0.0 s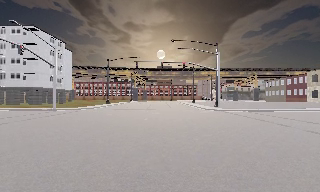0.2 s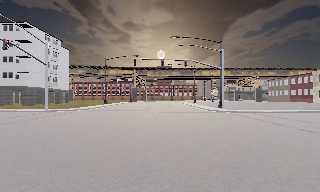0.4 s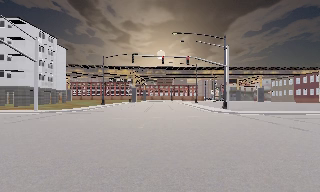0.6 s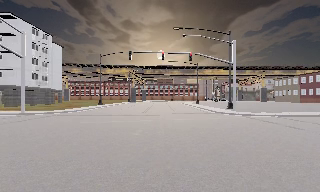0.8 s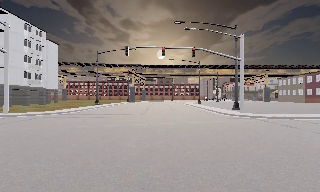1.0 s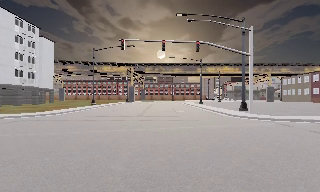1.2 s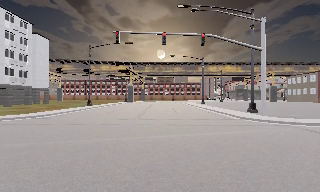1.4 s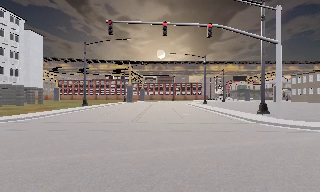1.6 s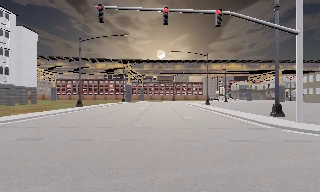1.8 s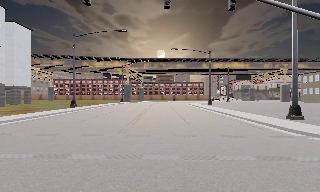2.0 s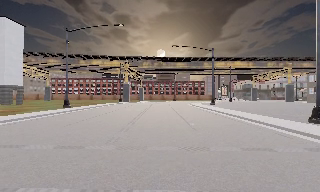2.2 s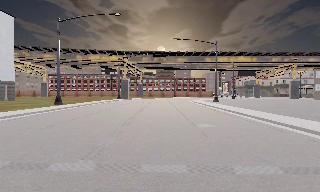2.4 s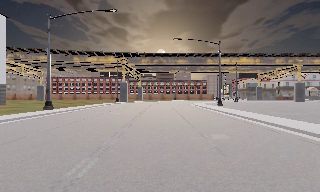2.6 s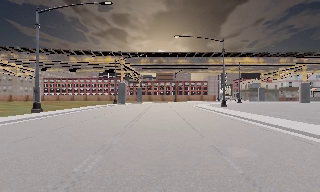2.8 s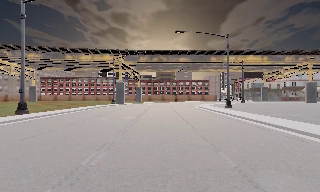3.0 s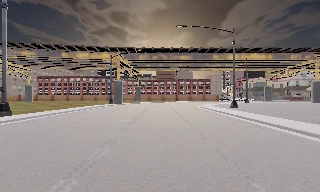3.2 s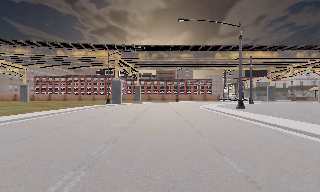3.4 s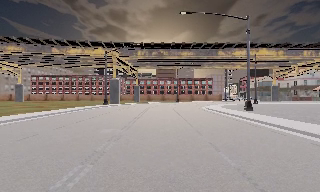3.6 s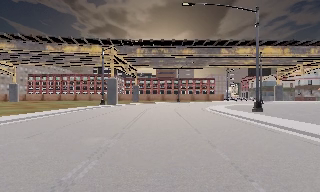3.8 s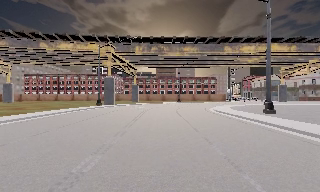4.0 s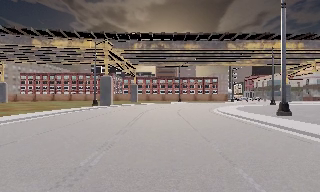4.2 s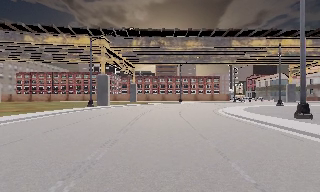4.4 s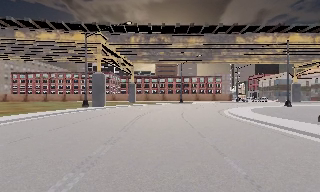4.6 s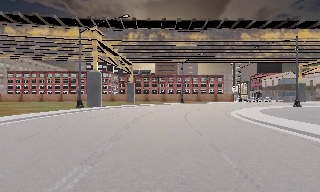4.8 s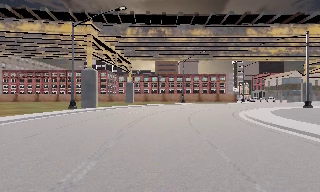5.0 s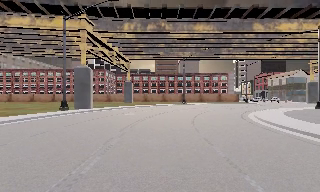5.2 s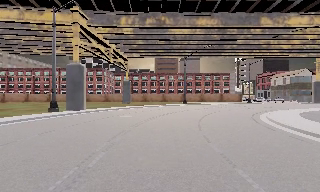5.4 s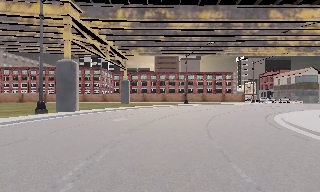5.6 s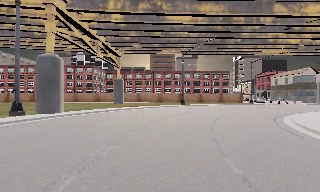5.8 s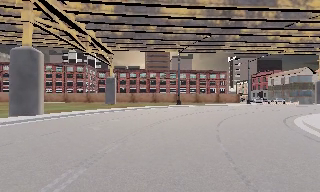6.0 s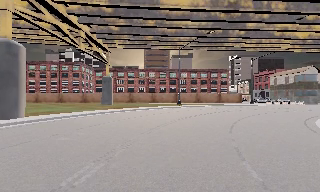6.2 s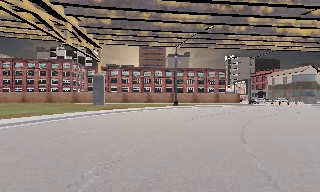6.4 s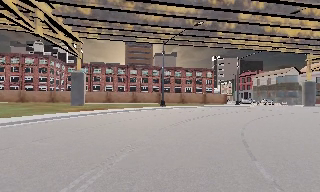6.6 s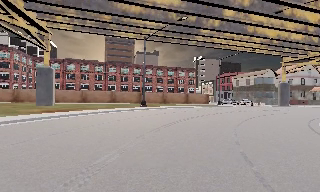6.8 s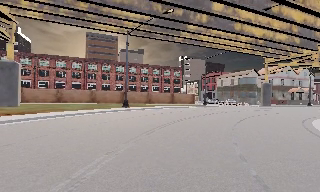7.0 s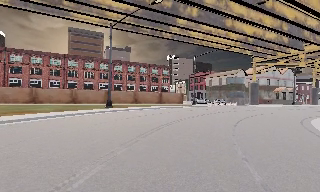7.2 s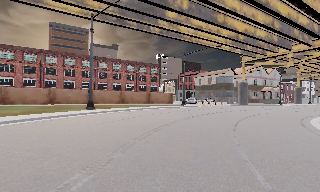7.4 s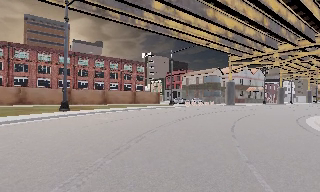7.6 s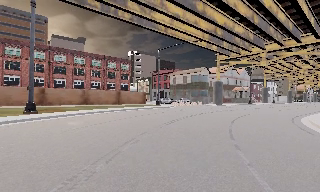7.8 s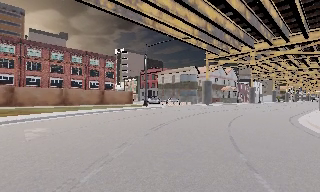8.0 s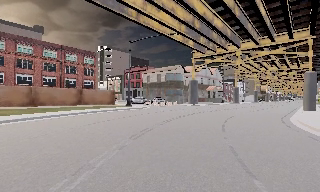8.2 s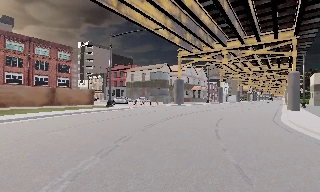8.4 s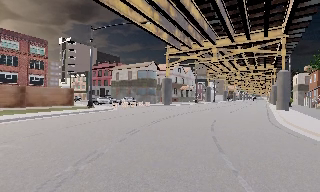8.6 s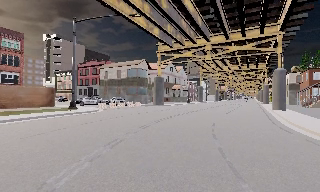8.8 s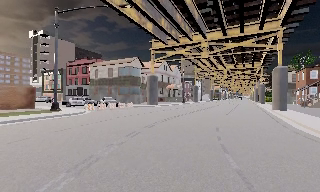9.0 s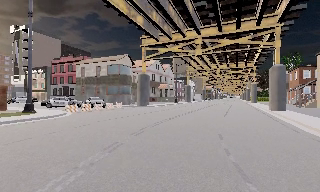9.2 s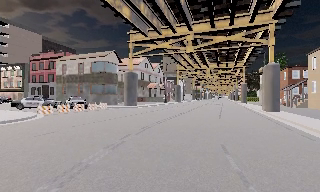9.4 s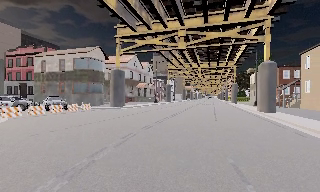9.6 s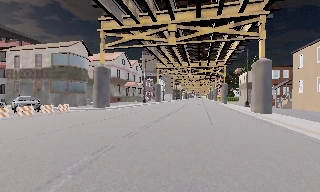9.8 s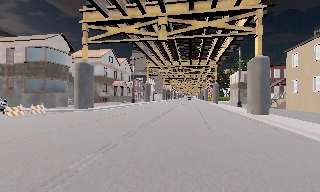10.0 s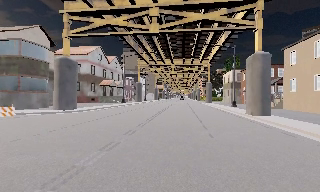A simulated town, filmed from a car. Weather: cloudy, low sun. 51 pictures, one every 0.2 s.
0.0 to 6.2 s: The camera travels forward, about 50 m, so what stands in front looms larger.
6.2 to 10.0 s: The camera swings to its right by about 80 degrees, and the scene slides to the left. It travels forward, about 30 m.
The film runs forward here.
